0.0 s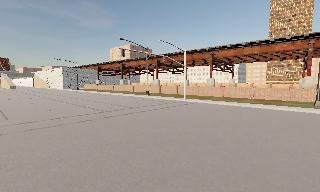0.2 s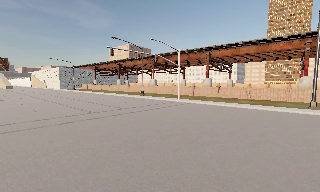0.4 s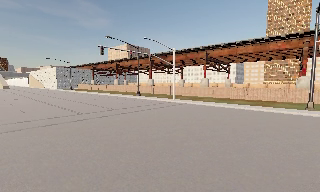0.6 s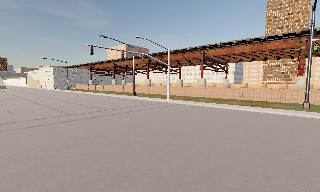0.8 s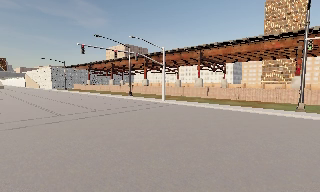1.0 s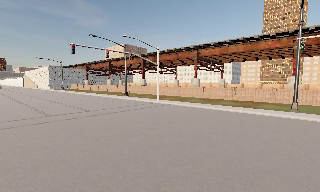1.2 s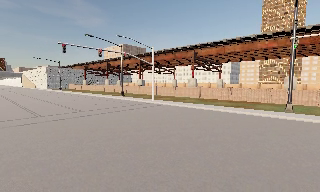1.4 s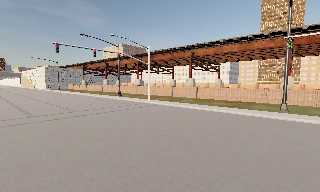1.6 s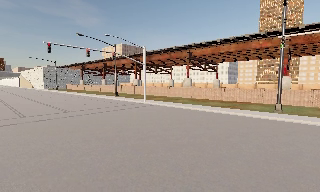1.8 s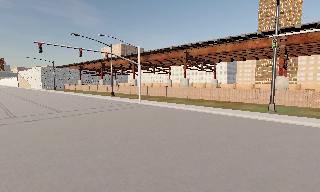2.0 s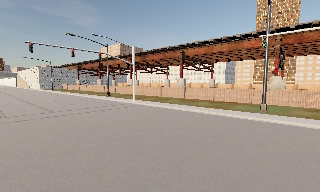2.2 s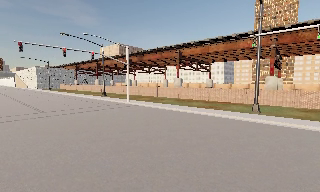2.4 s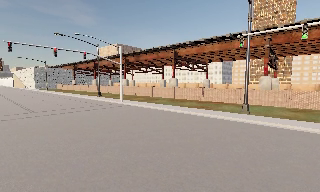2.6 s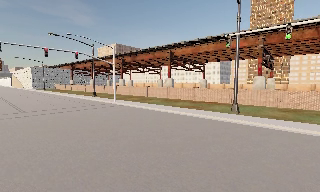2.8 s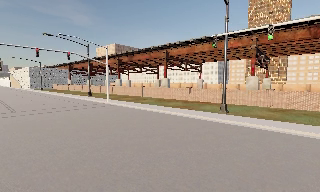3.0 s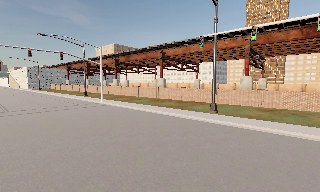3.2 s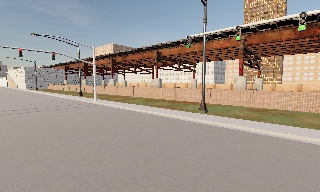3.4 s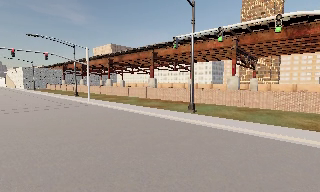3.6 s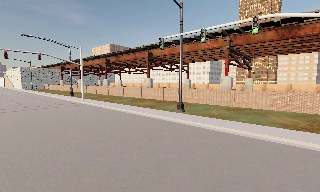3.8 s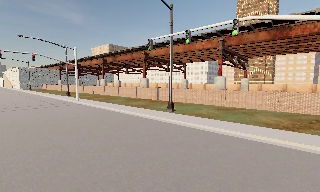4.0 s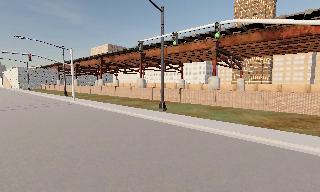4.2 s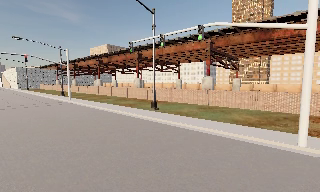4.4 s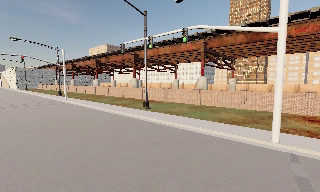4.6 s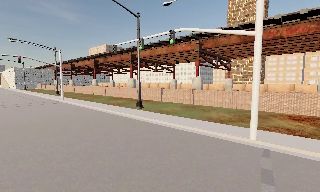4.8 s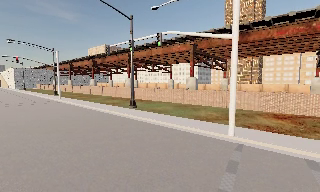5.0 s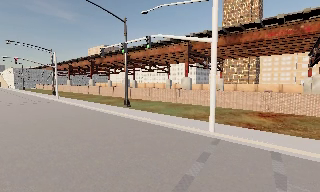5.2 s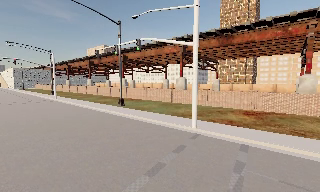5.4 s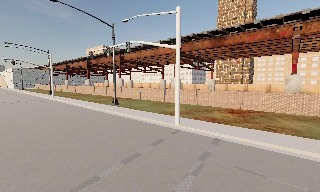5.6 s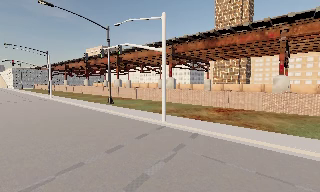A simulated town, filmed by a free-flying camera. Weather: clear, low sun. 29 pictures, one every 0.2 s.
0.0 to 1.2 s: The camera travels to its right and forward, about 6 m, so close, fixed things drift to the left.
1.2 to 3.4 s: The camera travels to its right, about 9 m, so close, fixed things drift to the left.
3.4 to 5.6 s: The camera travels to its right and backward, about 12 m, so close, fixed things drift to the left.
The film runs backward here.
